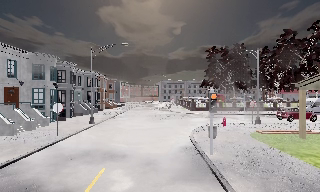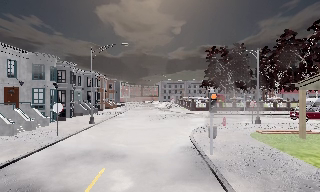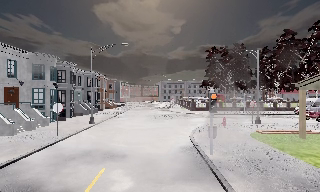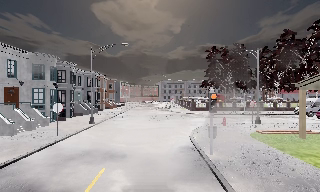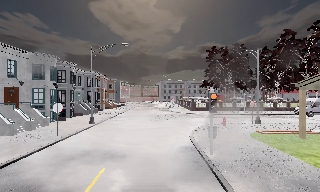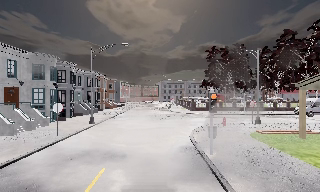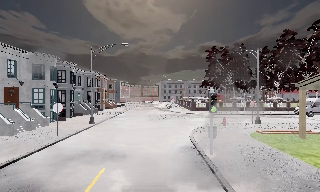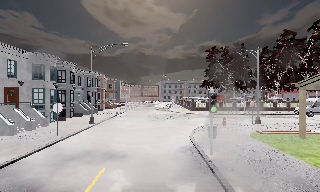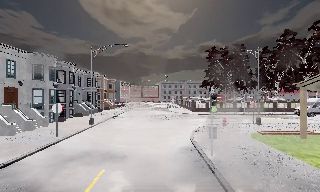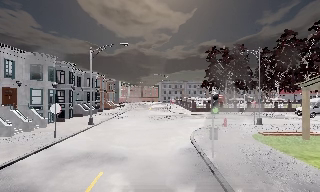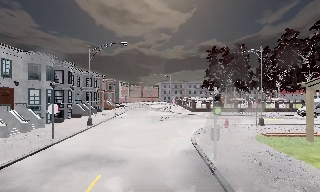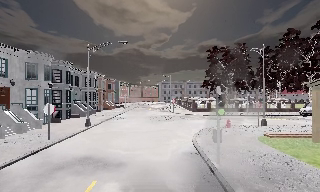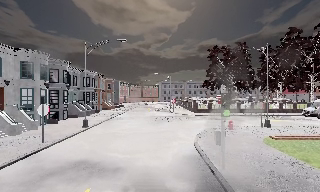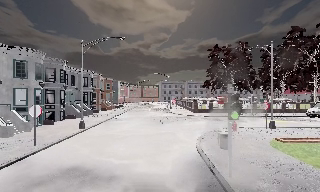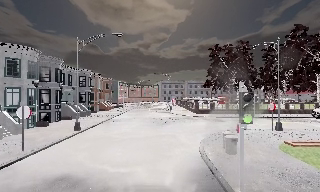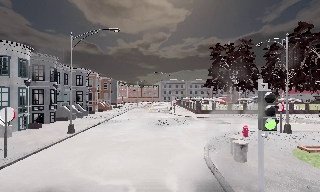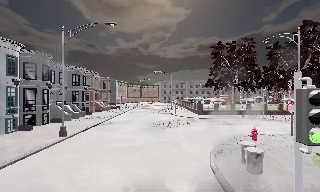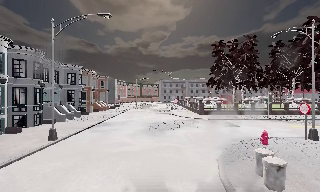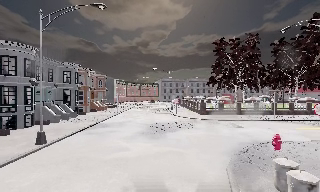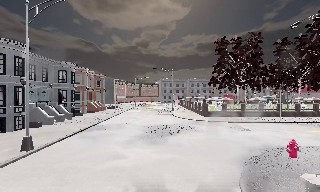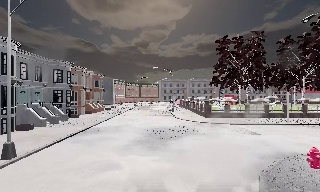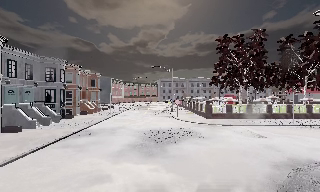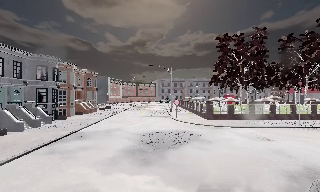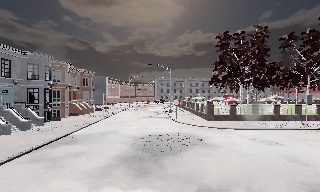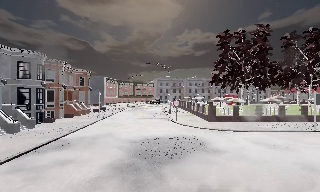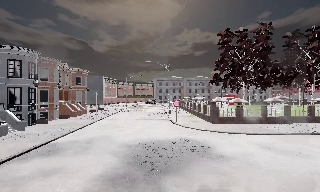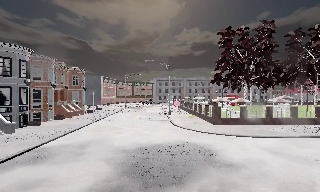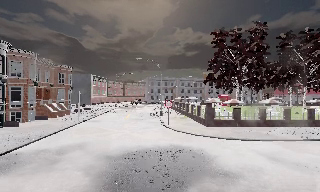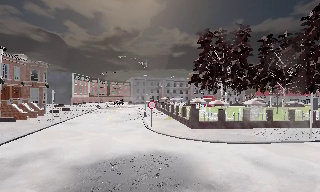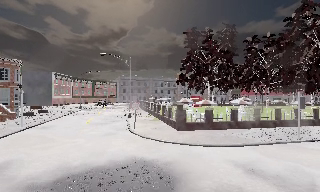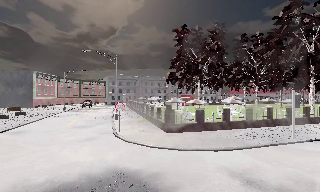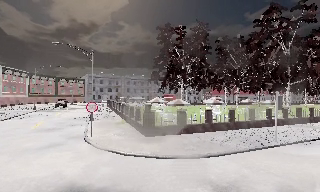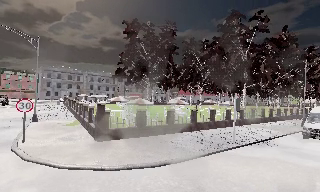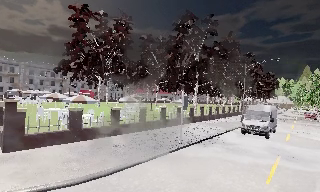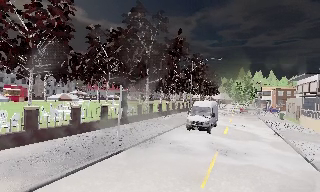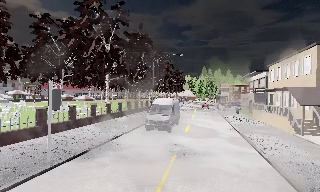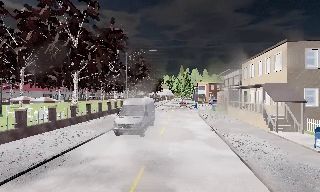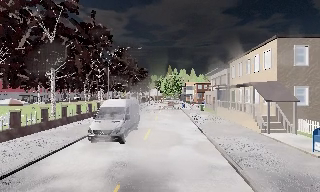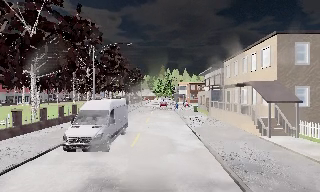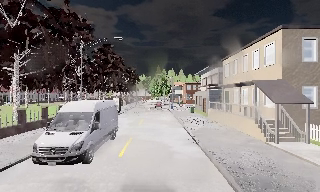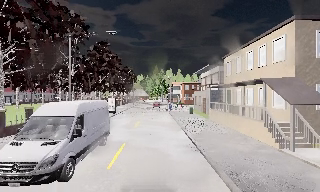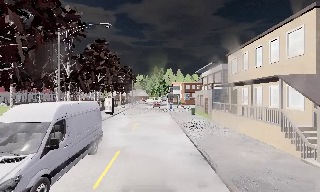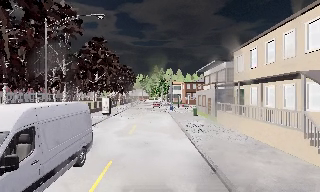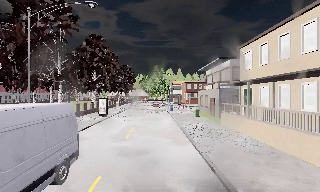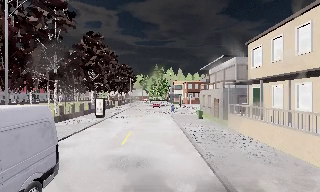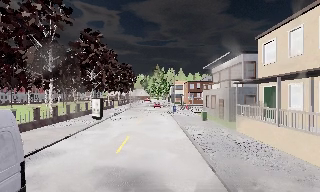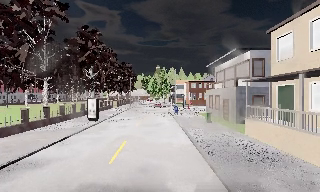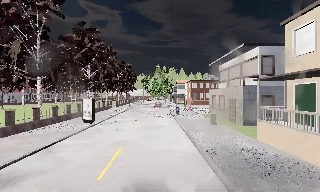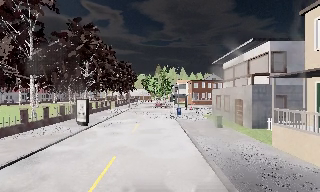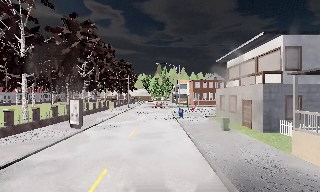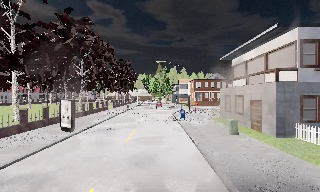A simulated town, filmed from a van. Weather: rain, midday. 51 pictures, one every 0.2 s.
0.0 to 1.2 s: The camera keeps its place and its aim.
1.2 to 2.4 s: The camera travels forward, about 1.5 m, so what stands in front looms larger. It gains speed.
2.4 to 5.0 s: The camera travels forward, about 12 m, so what stands in front looms larger.
5.0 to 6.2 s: The camera pans to its right, which is clockwise from overhead, by about 20 degrees. It travels forward, about 6 m, so what stands in front looms larger.
6.2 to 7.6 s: The scene slides to the left, as the camera pans about 65 degrees to its right. It travels forward and to its right, about 10 m.
7.6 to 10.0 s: The camera travels forward, about 15 m, so what stands in front looms larger.
The film runs forward here.
